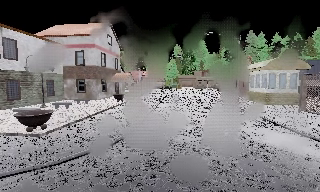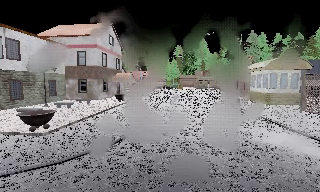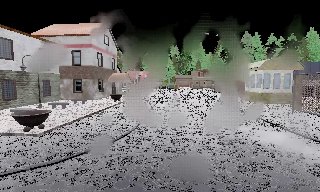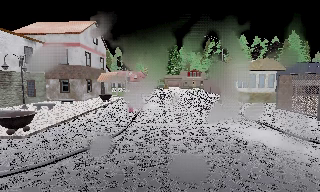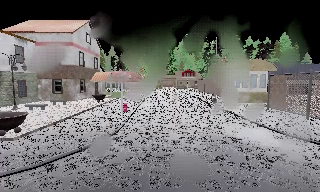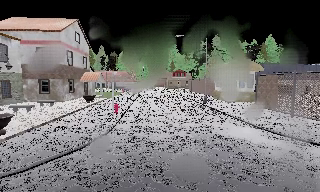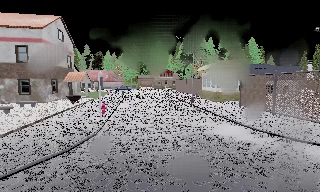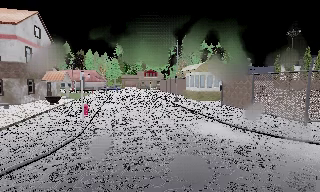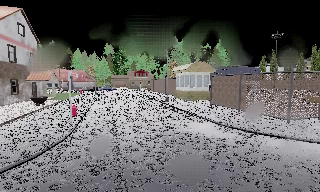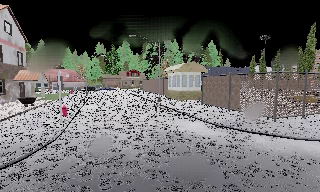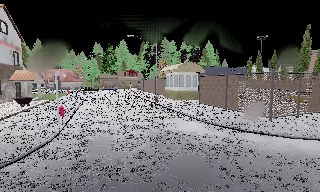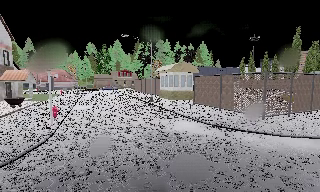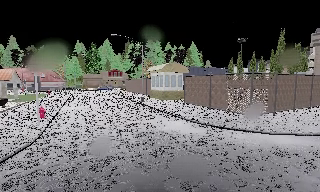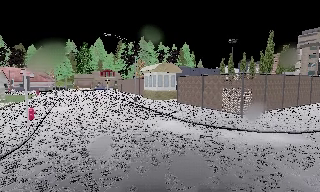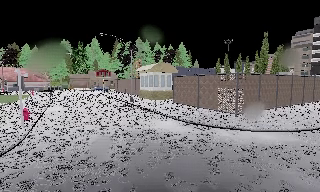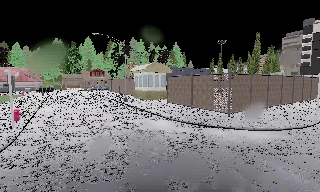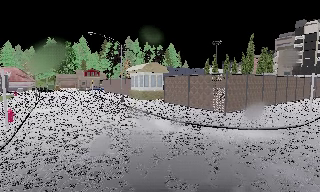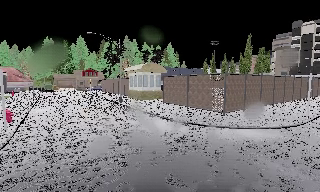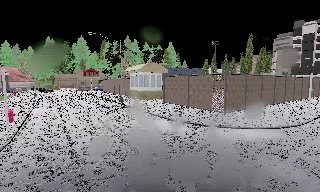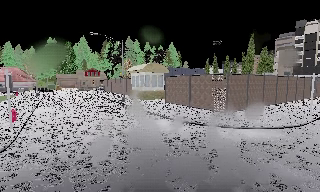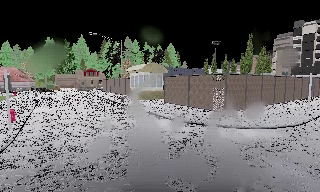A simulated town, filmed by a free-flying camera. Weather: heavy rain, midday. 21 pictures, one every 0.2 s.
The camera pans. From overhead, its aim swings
clockwise.
The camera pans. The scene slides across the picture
to the left.
0.0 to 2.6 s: The scene slides to the left, as the camera pans about 35 degrees to its right. It travels backward, about 0.5 m.
2.6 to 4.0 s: The camera shifts only a little, or ends up much as it began.
The film runs backward here.
